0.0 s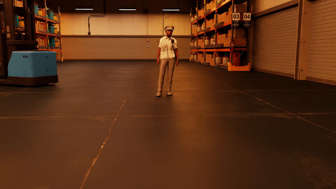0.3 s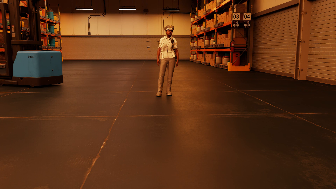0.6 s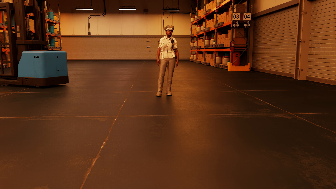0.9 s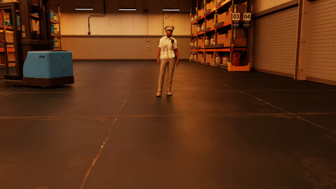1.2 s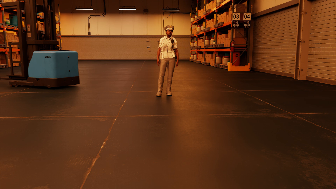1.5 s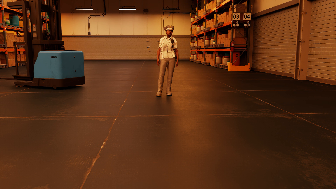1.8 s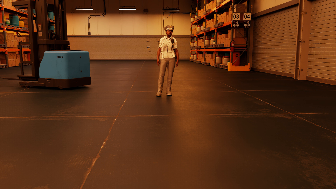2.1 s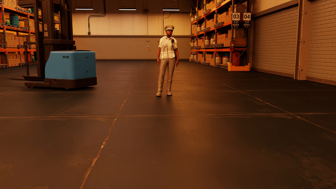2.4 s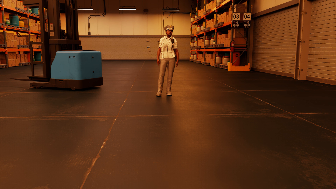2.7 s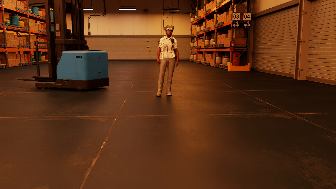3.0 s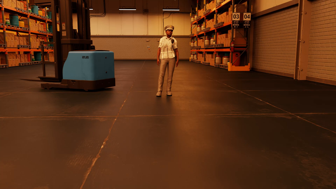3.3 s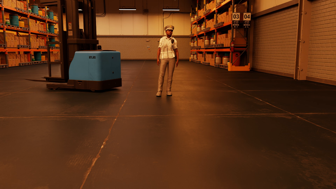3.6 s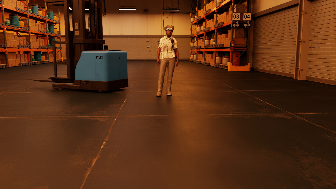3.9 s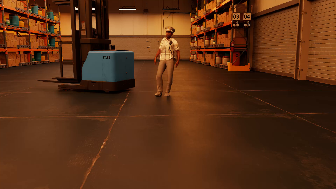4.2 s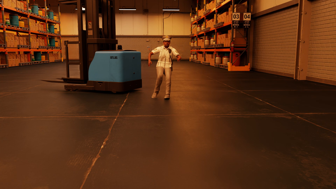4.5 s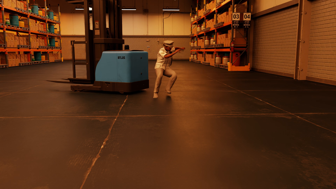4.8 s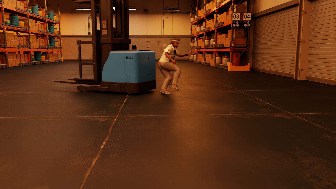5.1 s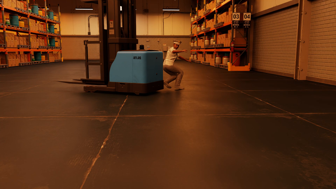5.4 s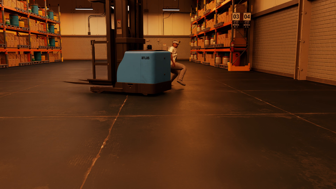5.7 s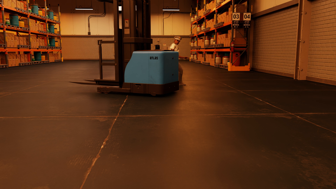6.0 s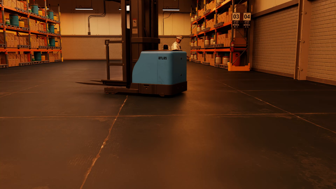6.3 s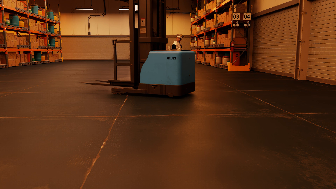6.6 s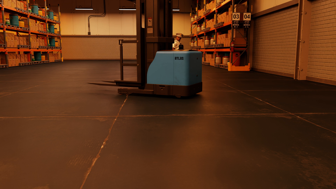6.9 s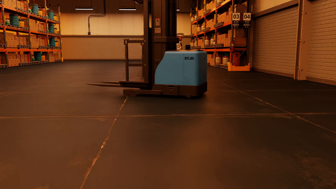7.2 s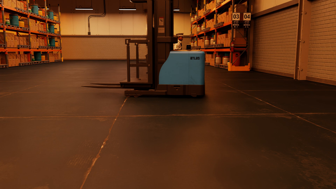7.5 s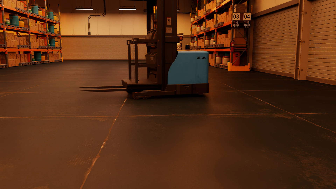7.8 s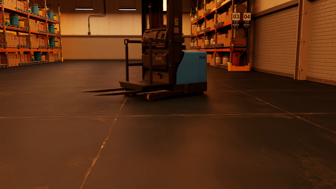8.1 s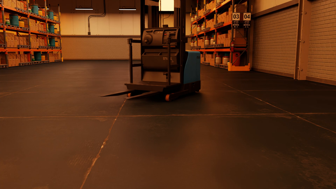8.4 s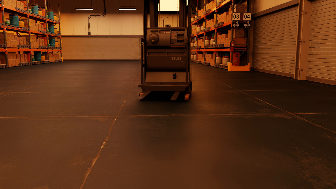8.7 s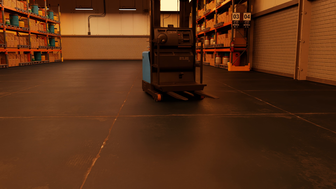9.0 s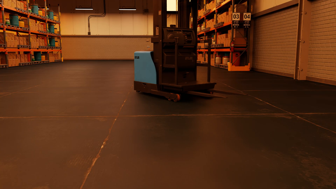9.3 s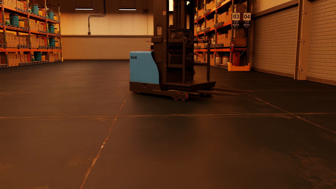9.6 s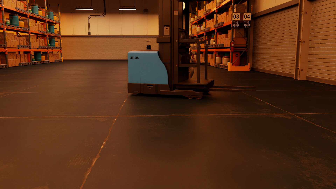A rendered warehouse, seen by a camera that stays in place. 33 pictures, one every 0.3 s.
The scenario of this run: Near miss between a forklift and a person.
